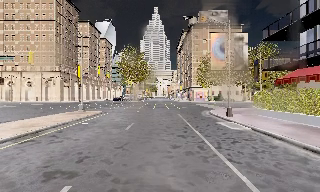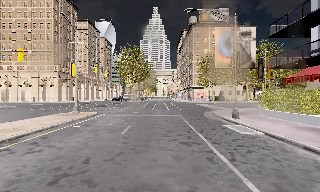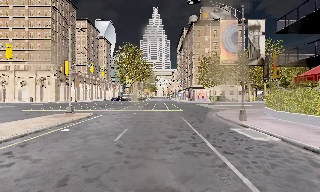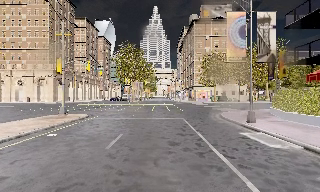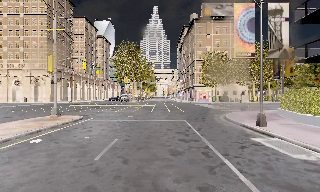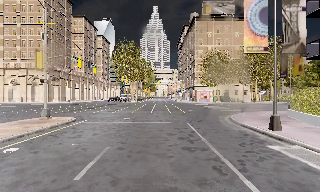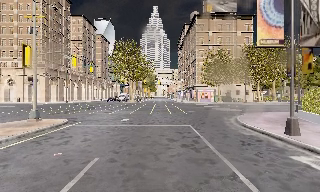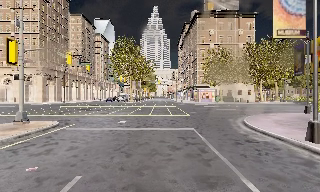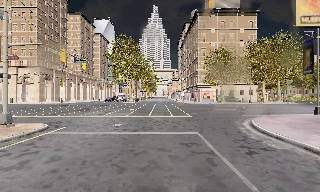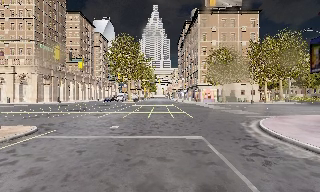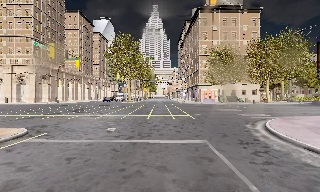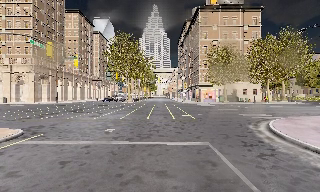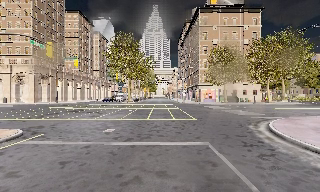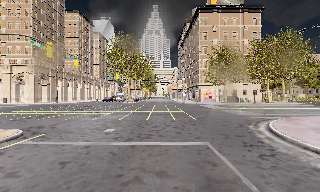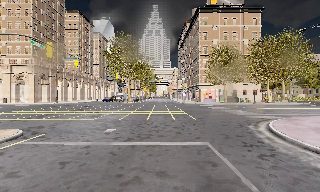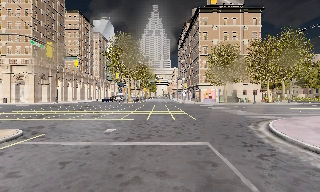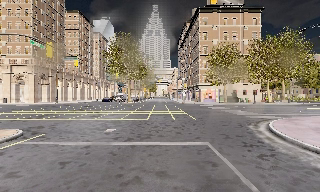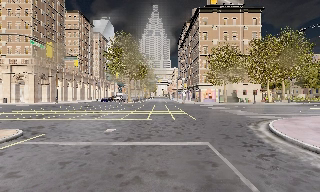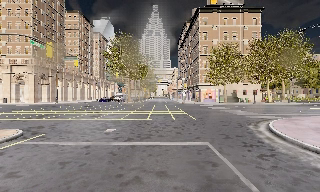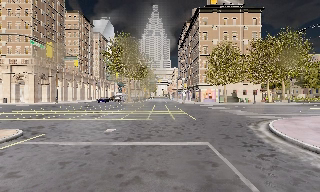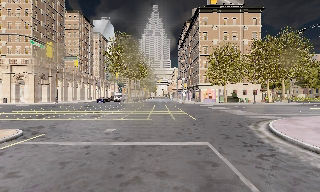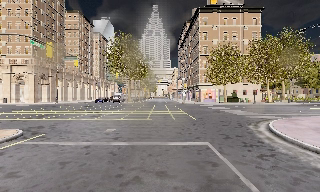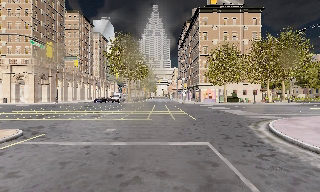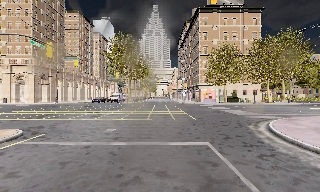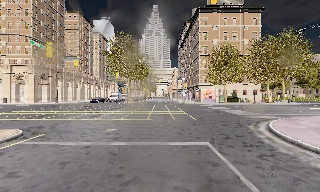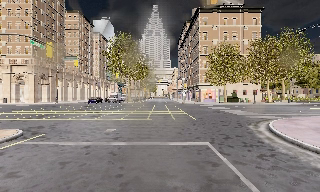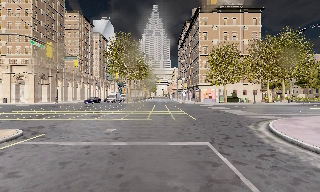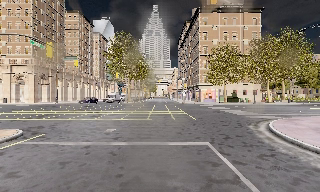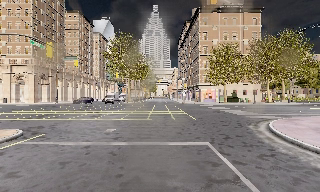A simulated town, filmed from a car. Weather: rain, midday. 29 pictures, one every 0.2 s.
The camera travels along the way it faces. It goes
forward.
0.0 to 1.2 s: The camera travels forward, about 6 m, so what stands in front looms larger.
1.2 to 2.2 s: The camera travels forward, about 3.5 m, so what stands in front looms larger. It loses speed.
2.2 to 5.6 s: The camera keeps its place and its aim.
The film runs forward here.
